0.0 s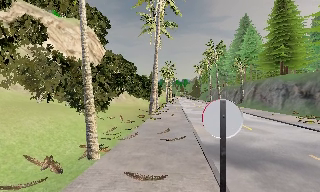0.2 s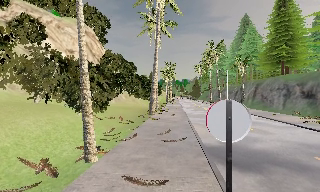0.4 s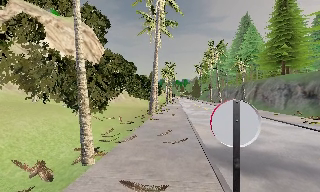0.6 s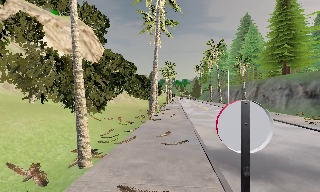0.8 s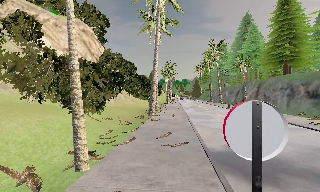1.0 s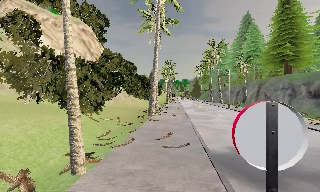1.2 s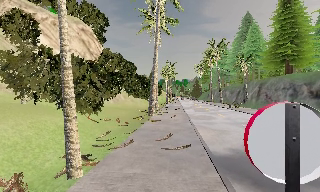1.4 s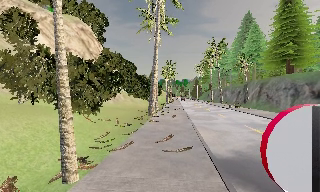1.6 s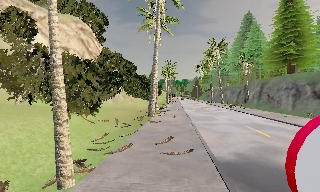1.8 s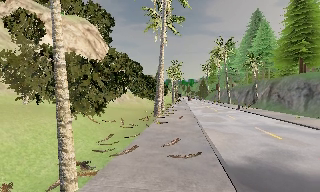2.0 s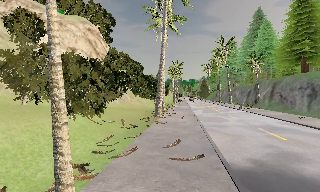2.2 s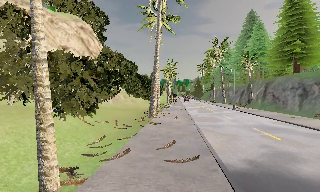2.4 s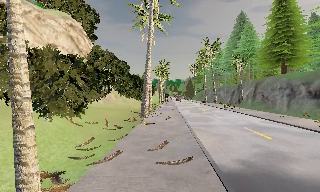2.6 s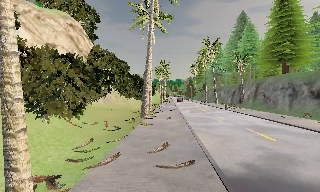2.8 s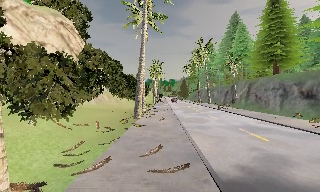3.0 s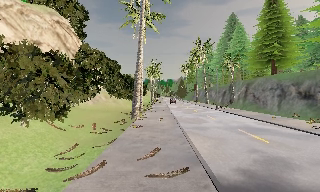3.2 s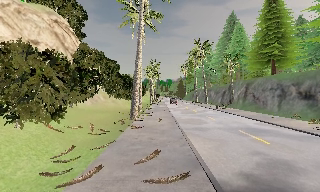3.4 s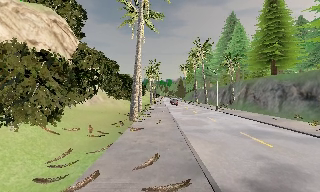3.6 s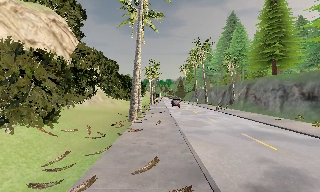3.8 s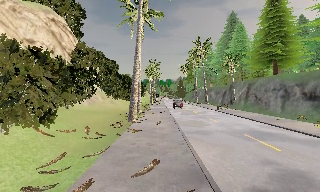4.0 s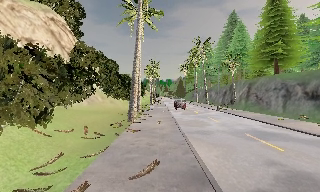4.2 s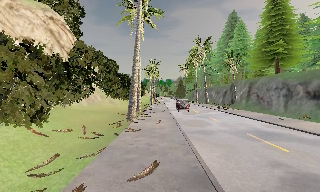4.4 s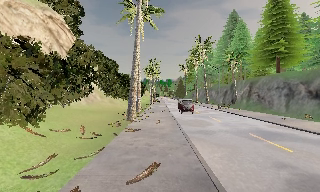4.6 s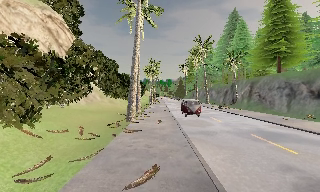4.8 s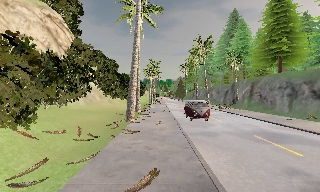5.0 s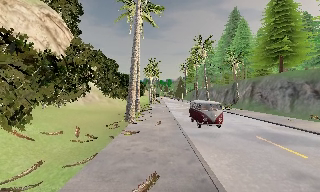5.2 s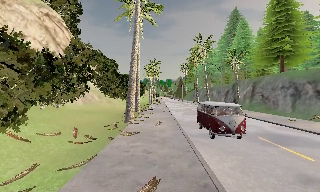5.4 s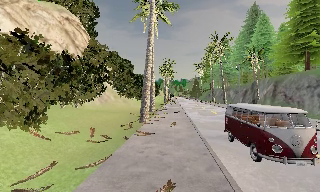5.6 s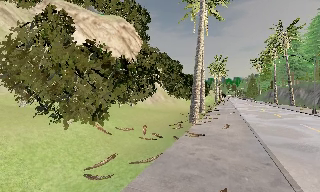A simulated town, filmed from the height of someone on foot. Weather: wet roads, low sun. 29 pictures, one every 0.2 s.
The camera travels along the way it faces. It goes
forward.
0.0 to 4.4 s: The camera travels forward, about 5 m, so what stands in front looms larger.
4.4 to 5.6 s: The camera pans to its left, which is counterclockwise from overhead, by about 25 degrees. It travels forward, about 1 m, so what stands in front looms larger.
The film runs forward here.
